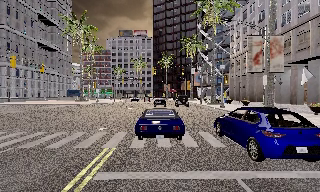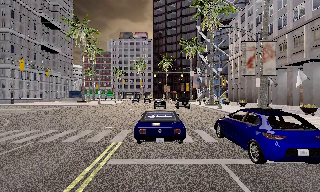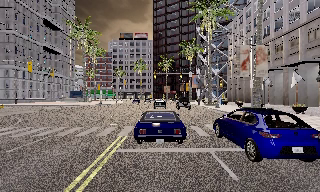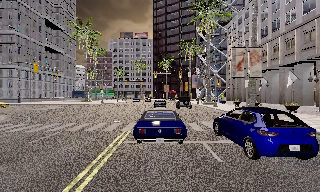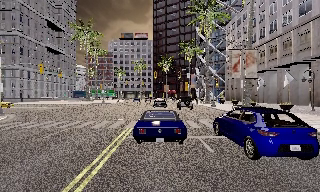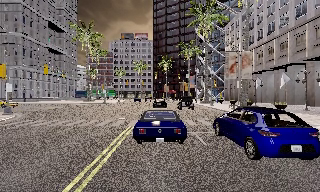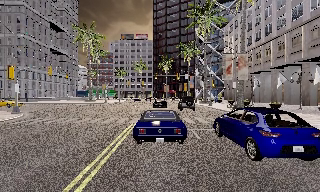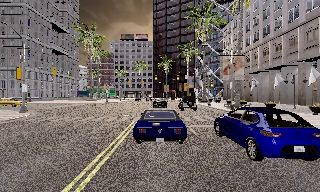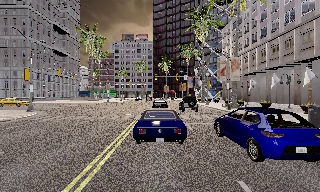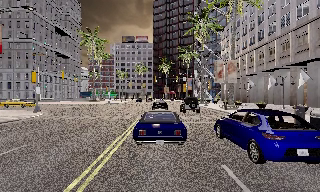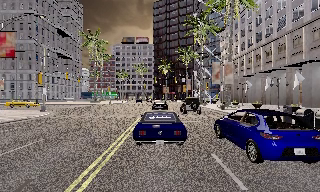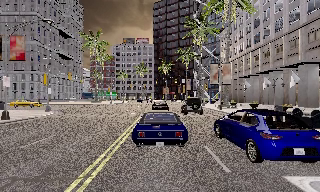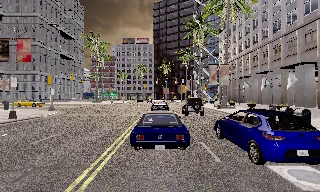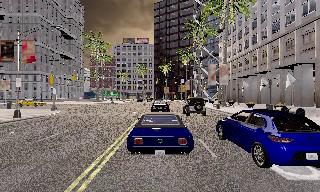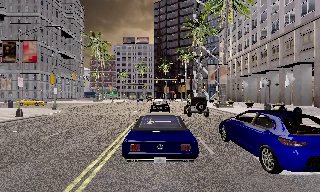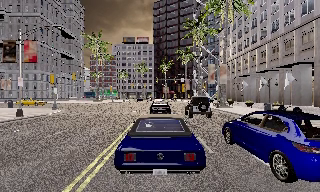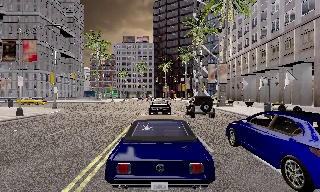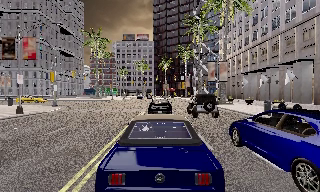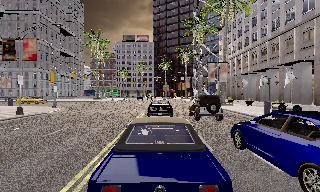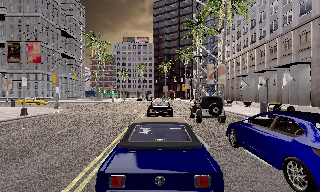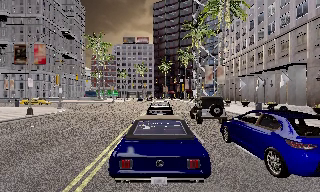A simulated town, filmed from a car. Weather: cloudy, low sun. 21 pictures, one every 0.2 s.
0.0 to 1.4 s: The camera travels backward, about 6 m, so what stands in front gets smaller.
1.4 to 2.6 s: The camera travels backward, about 4.5 m, so what stands in front gets smaller. It loses speed.
2.6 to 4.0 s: The camera travels backward, about 1.5 m, so what stands in front gets smaller. It gains speed.
The film runs backward here.
